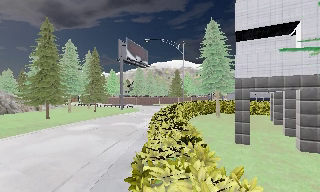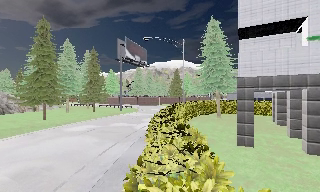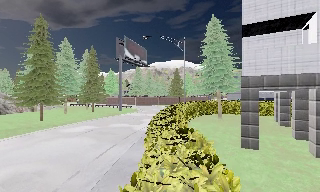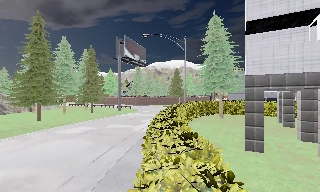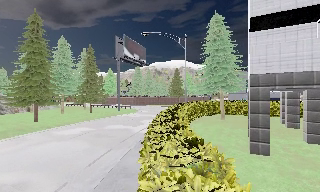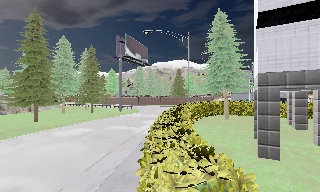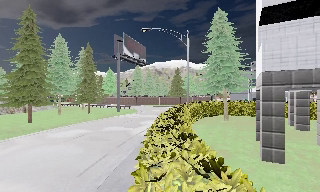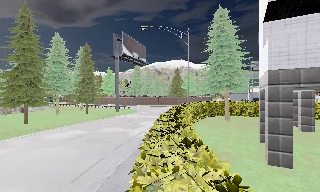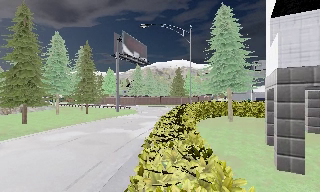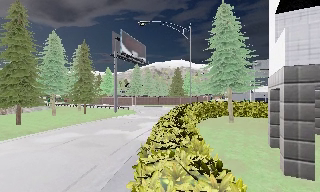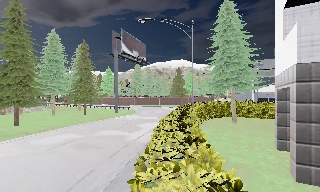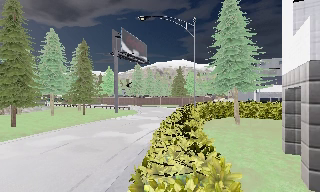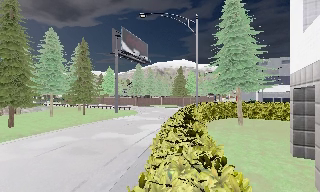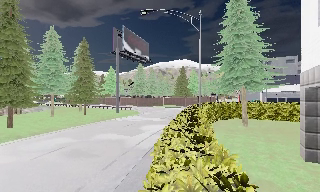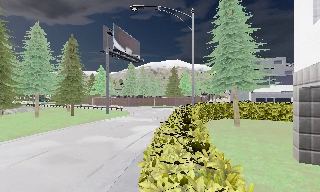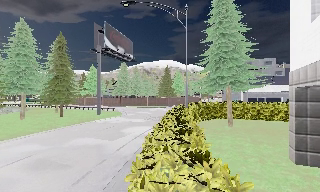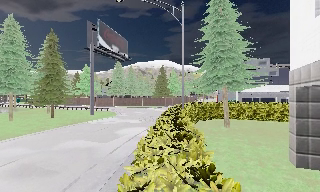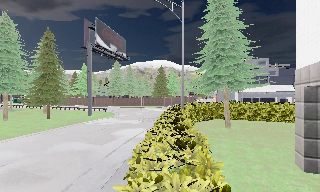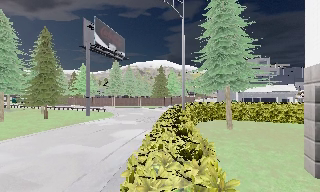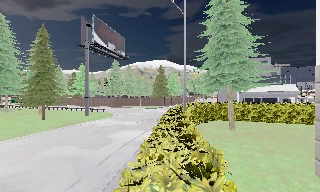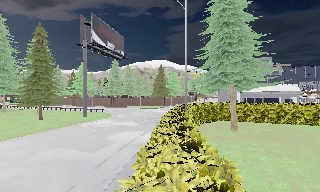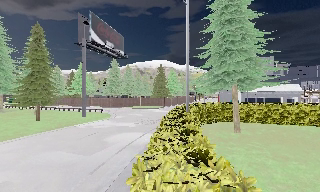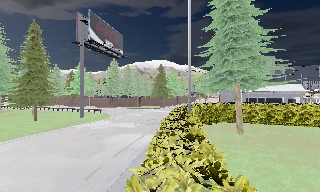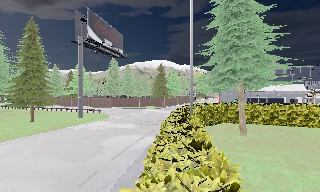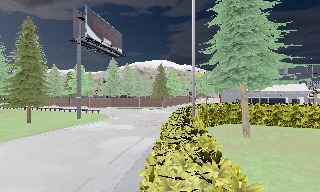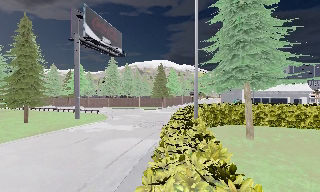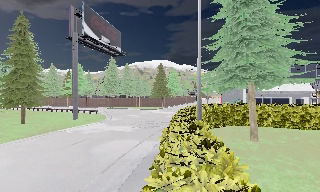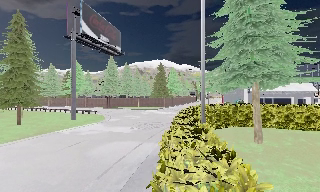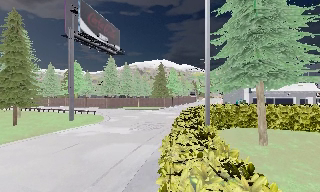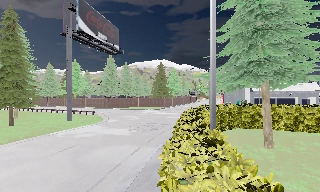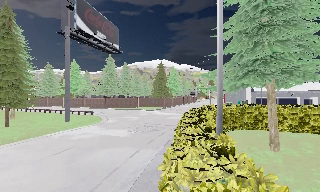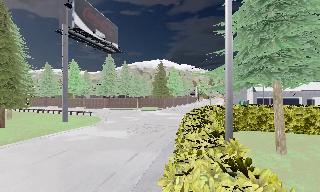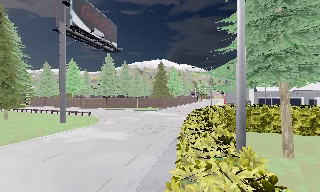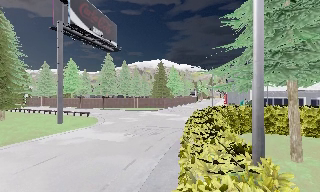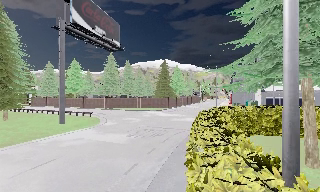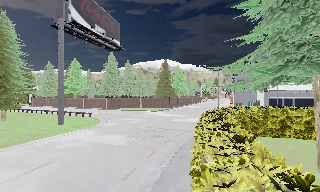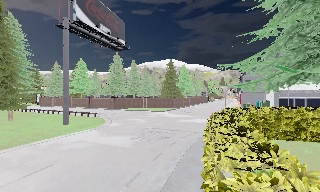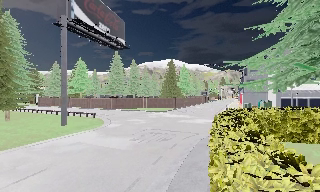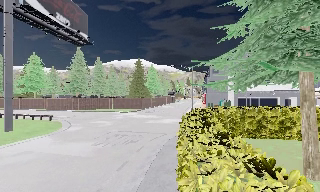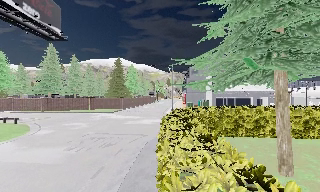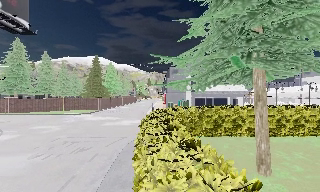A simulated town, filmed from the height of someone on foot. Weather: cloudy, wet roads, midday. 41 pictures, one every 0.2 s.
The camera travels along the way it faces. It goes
forward.
0.0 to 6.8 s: The camera travels forward, about 13 m, so what stands in front looms larger.
6.8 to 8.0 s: The scene slides to the left, as the camera pans about 25 degrees to its right. It travels forward, about 2 m, so what stands in front looms larger.
The film runs forward here.
